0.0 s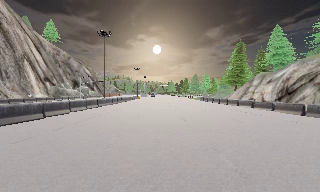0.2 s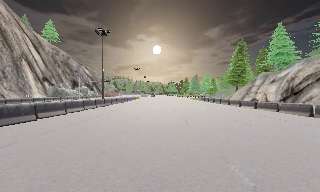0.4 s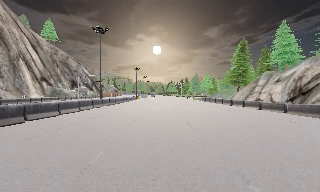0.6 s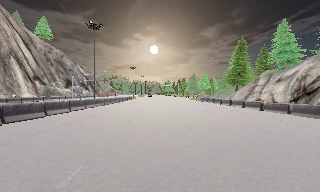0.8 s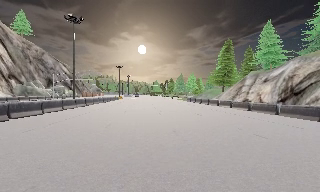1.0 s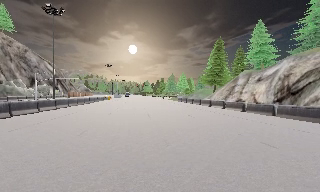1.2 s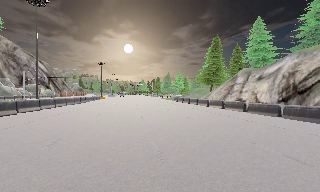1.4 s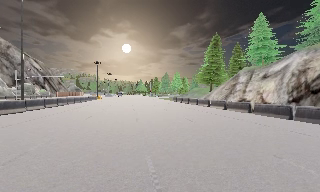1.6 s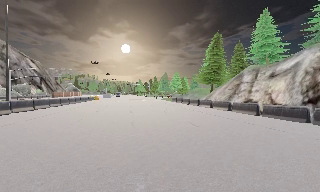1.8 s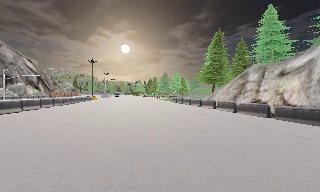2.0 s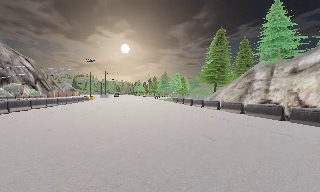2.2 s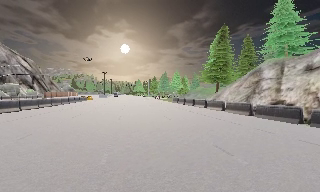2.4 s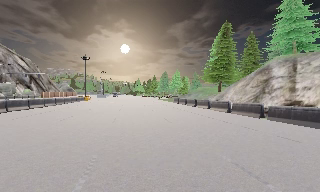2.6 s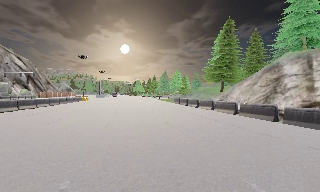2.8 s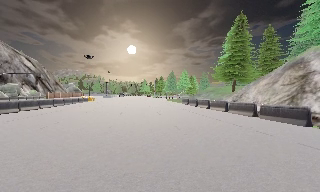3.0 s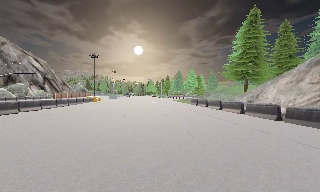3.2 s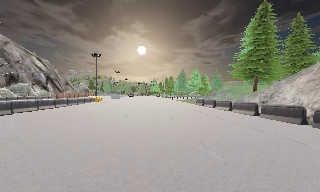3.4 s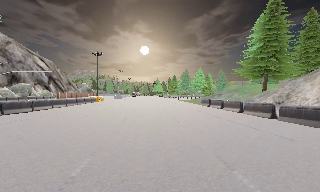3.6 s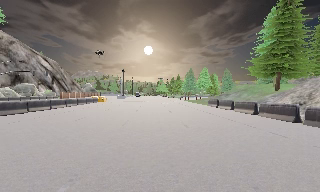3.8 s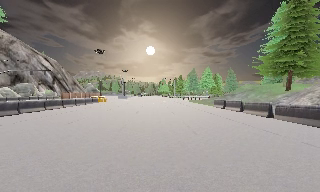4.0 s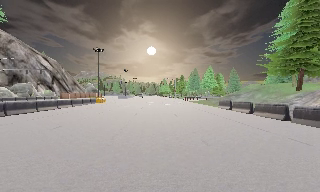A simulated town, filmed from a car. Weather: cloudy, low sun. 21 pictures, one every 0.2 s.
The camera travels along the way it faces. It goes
forward.
0.0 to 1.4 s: The scene slides to the left, as the camera pans about 10 degrees to its right. It travels forward, about 8 m, so what stands in front looms larger. It gains speed.
1.4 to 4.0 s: The camera travels forward, about 18 m, so what stands in front looms larger.
The film runs forward here.
